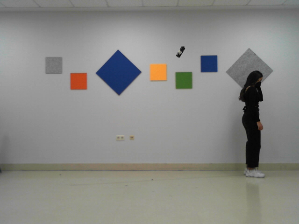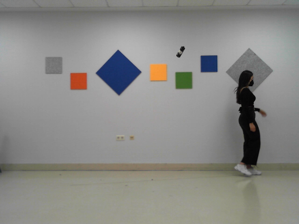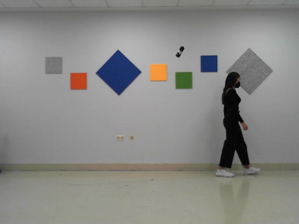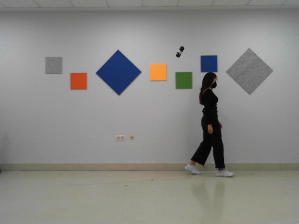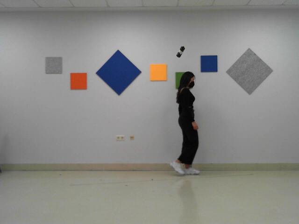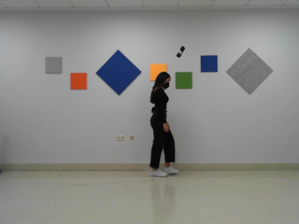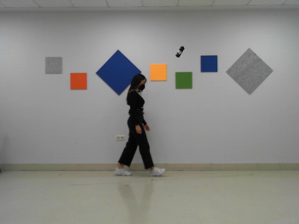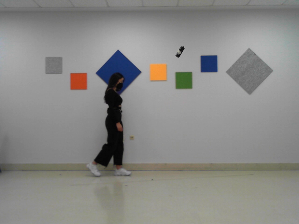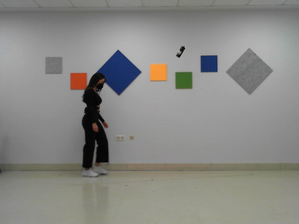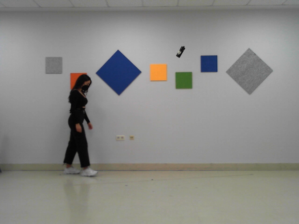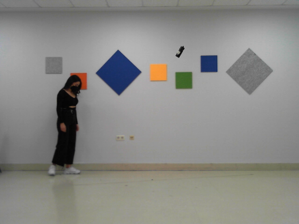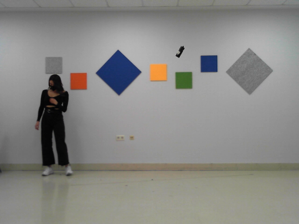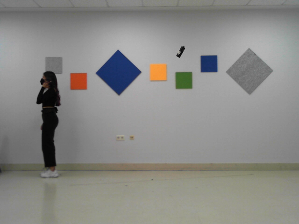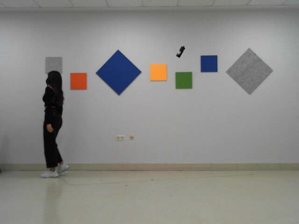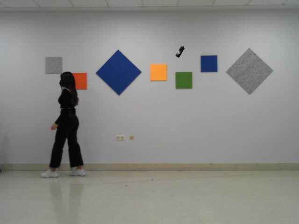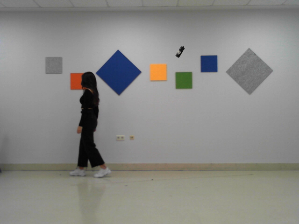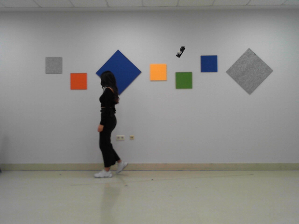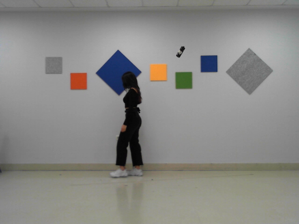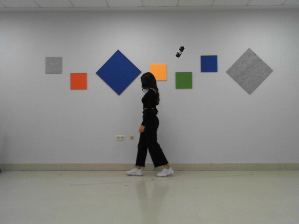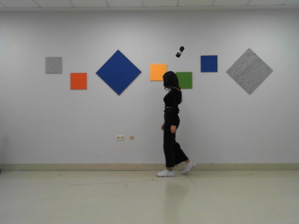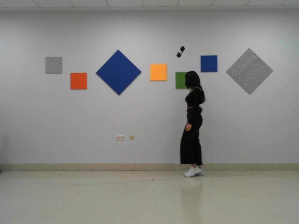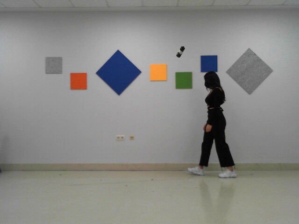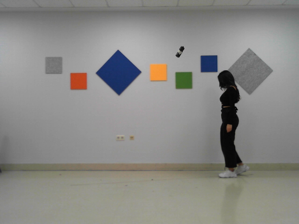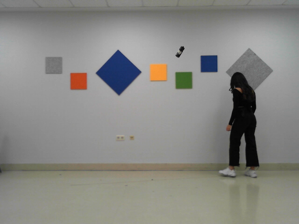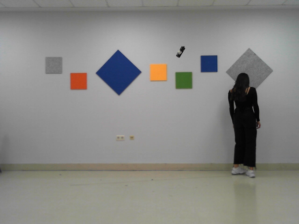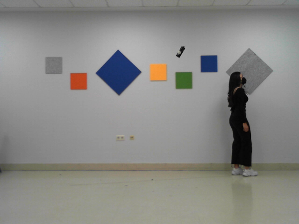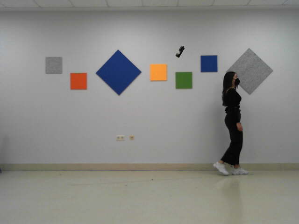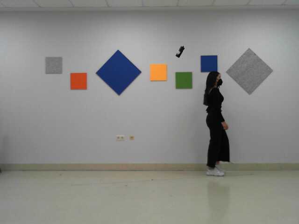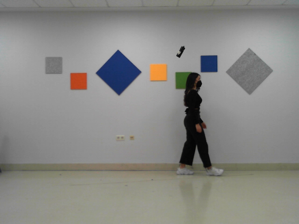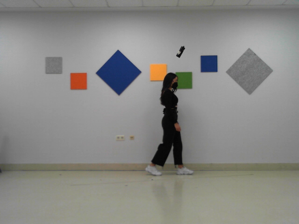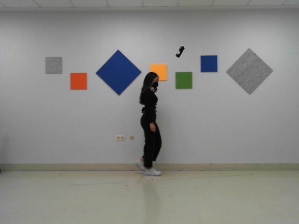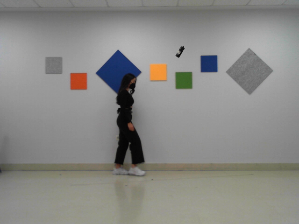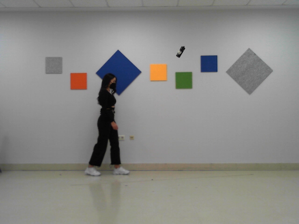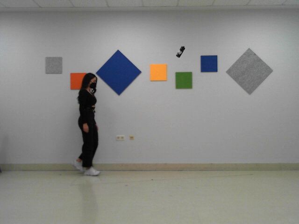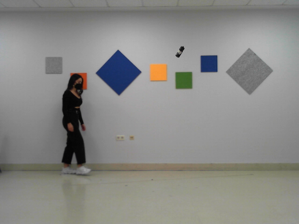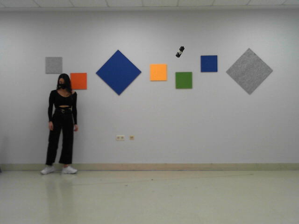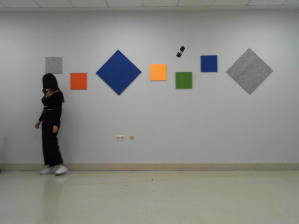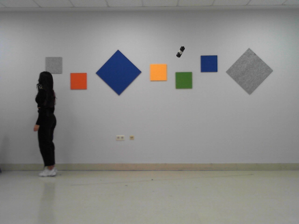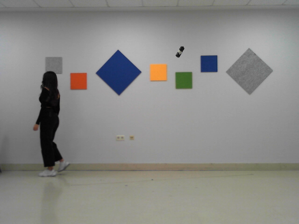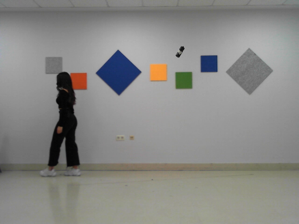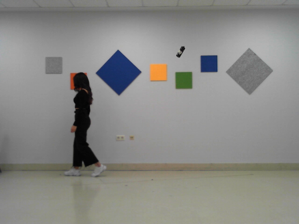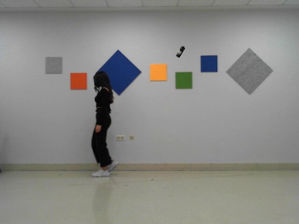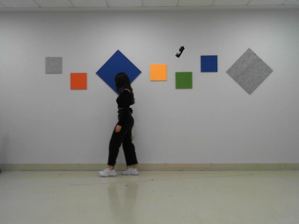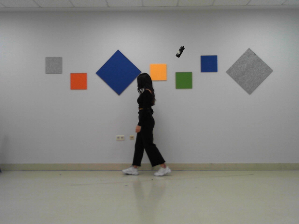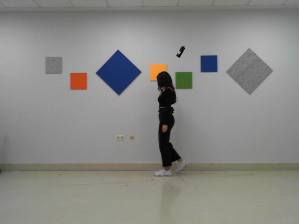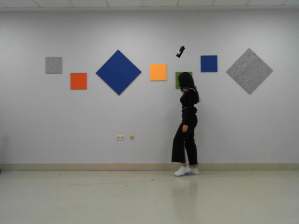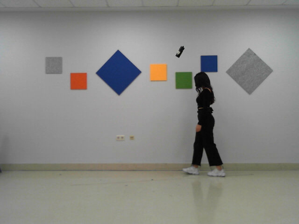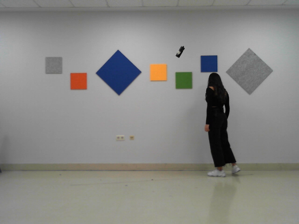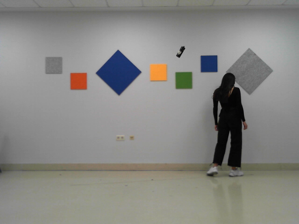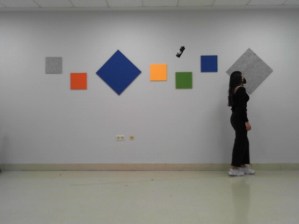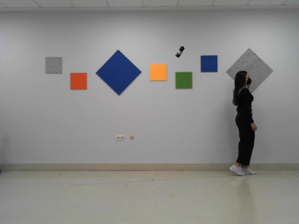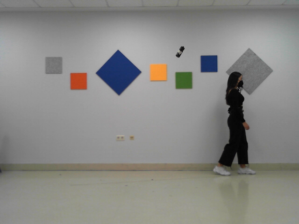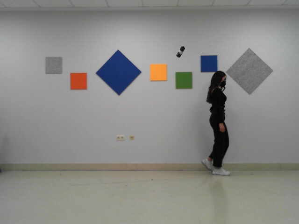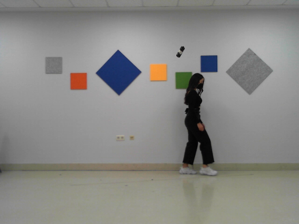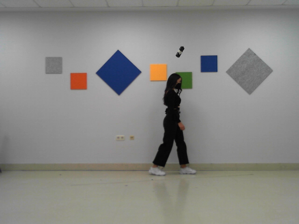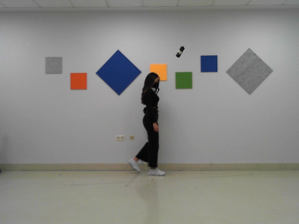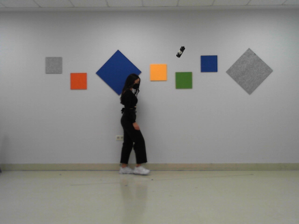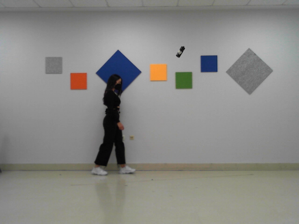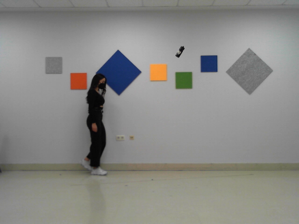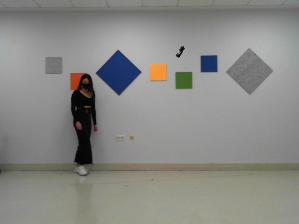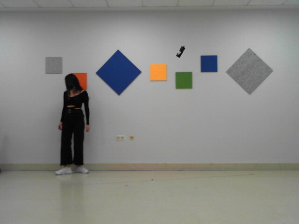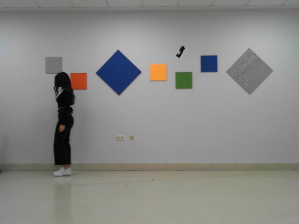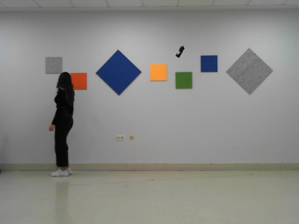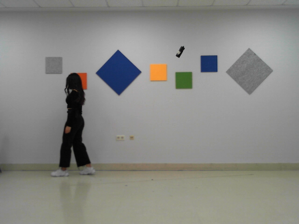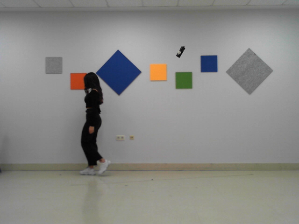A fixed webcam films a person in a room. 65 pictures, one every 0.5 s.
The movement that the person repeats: Walk backward.
